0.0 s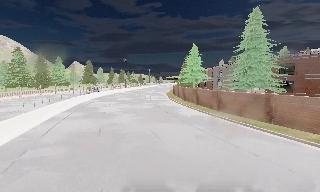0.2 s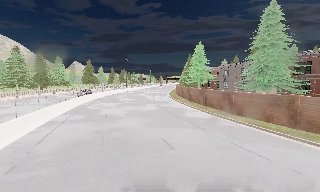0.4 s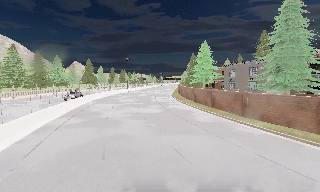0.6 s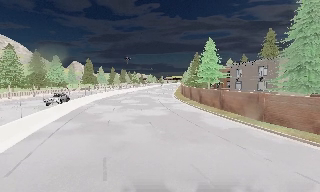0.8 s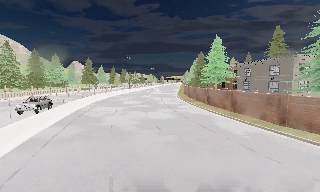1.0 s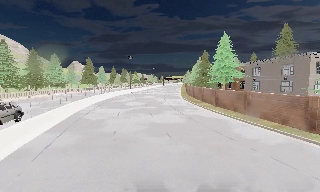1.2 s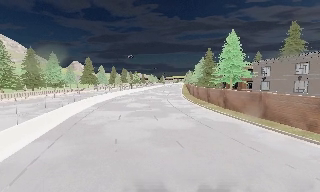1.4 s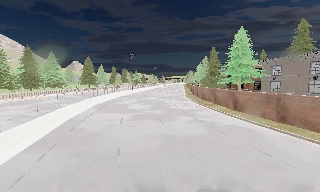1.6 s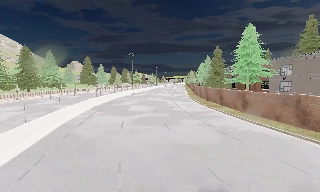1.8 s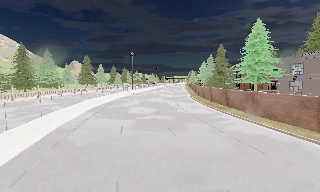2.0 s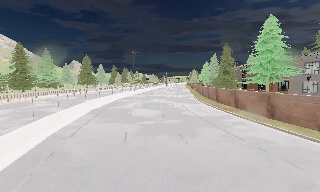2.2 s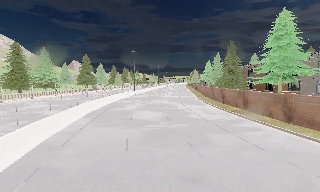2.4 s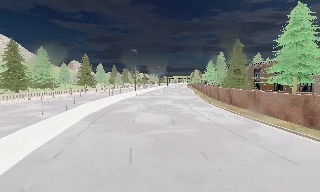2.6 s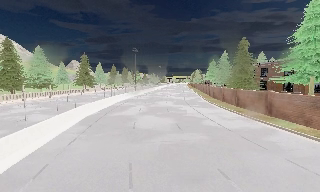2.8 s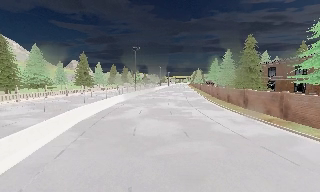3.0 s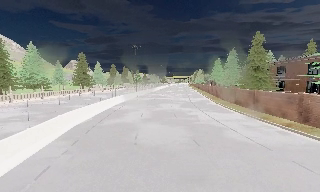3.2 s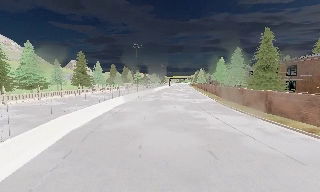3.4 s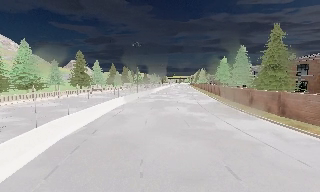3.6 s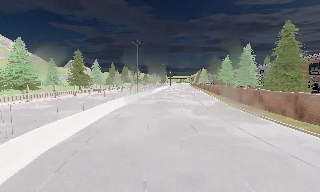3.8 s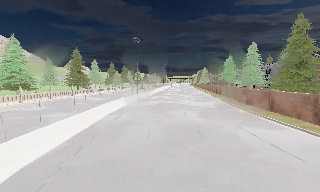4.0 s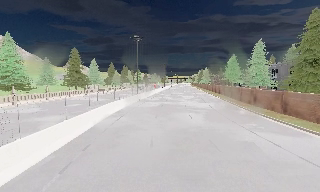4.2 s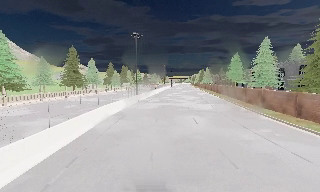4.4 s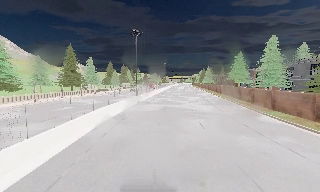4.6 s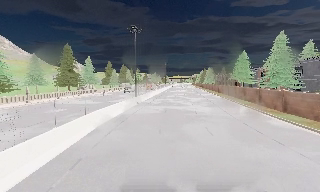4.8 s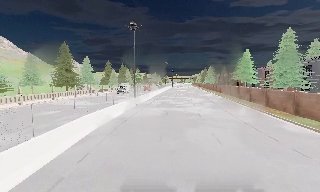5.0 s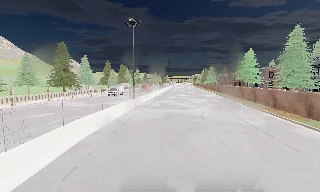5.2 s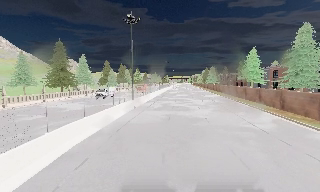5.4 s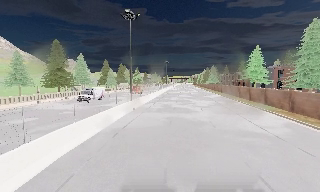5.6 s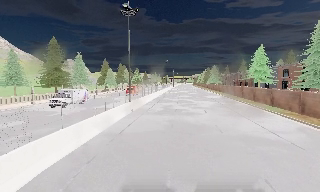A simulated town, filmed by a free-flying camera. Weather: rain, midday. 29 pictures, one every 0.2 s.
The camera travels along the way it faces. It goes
forward.
0.0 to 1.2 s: The camera travels forward and to its left, about 10 m, so what stands in front looms larger.
1.2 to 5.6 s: The camera travels forward, about 35 m, so what stands in front looms larger.
The film runs forward here.
